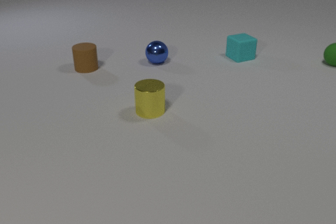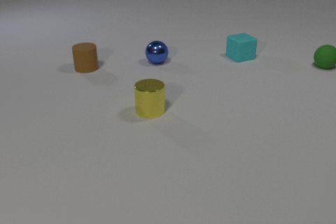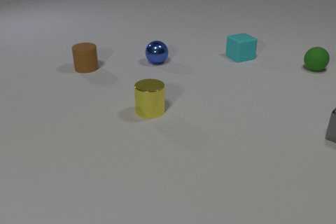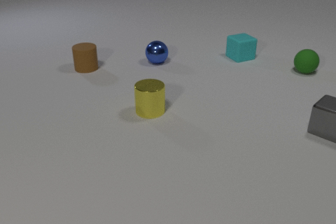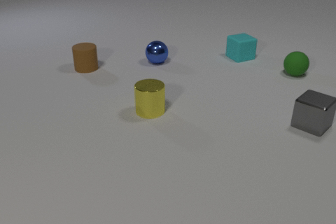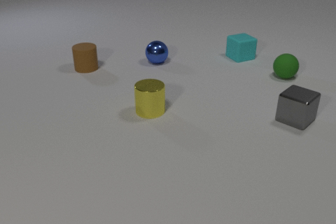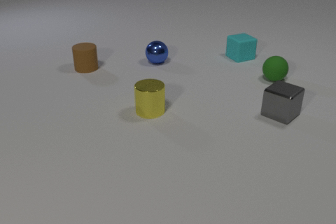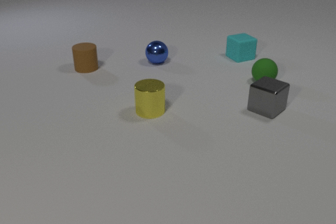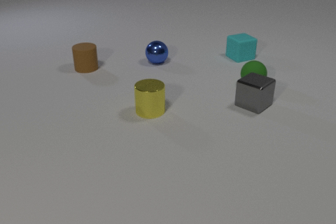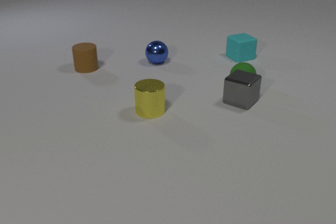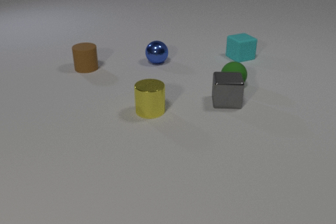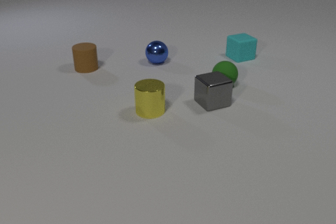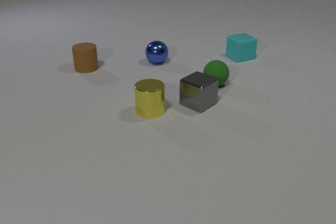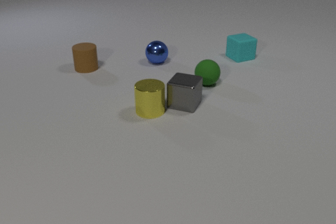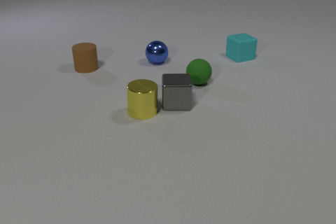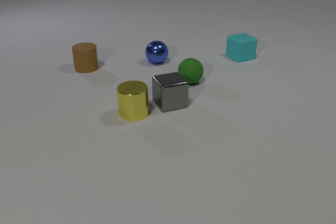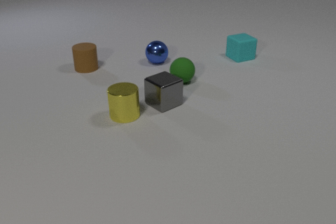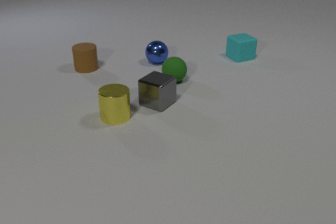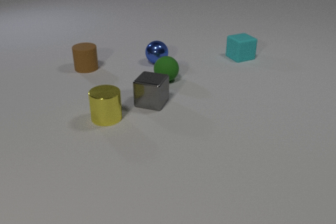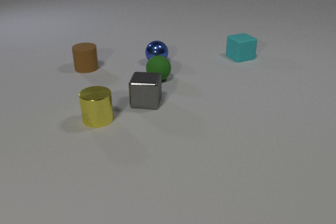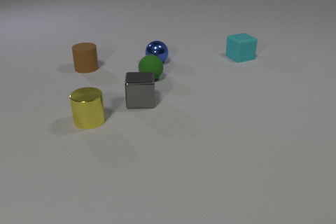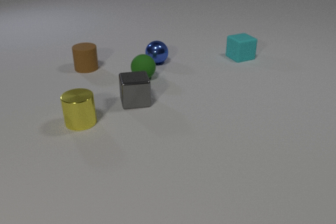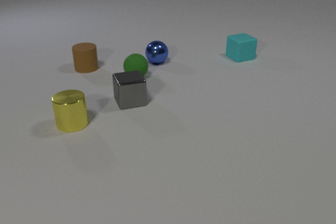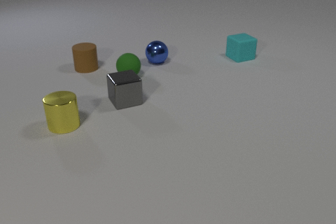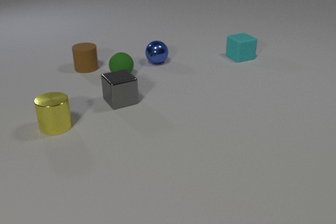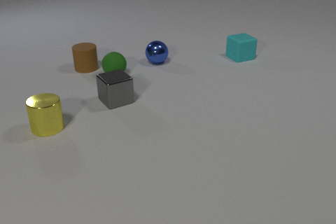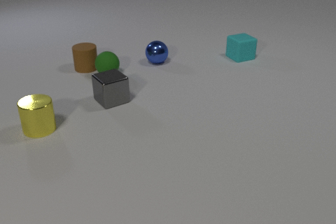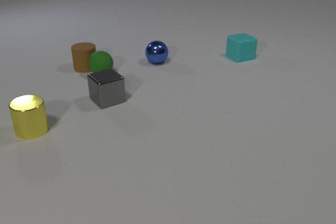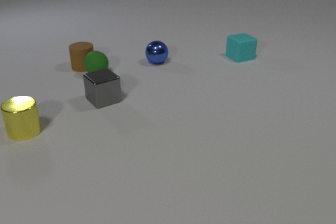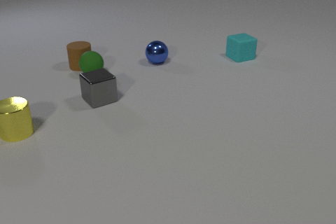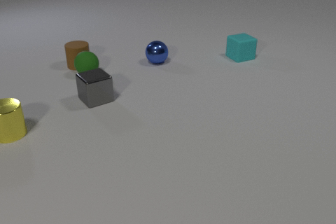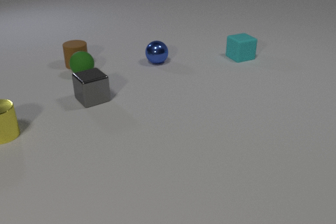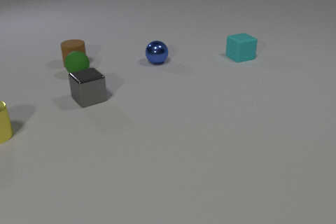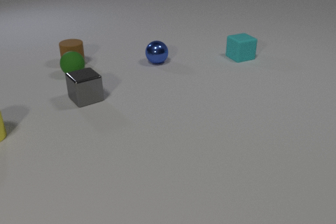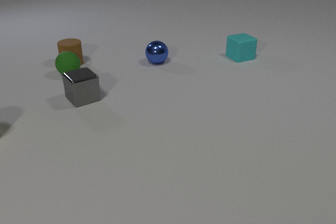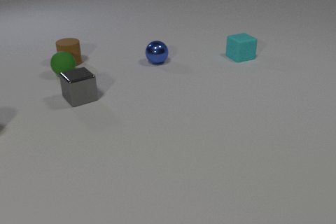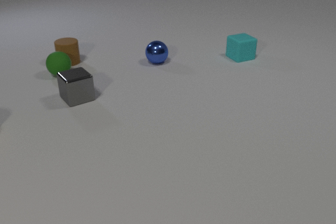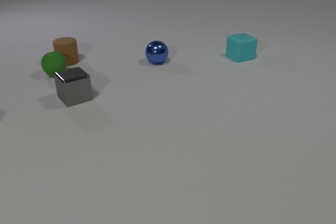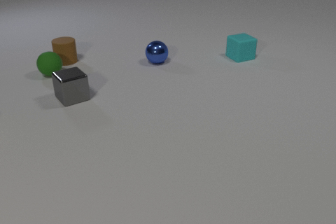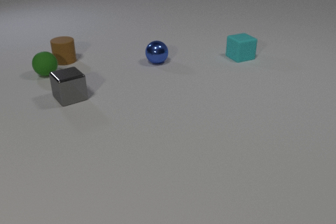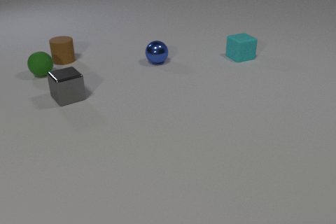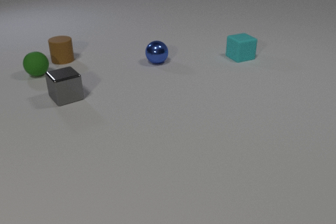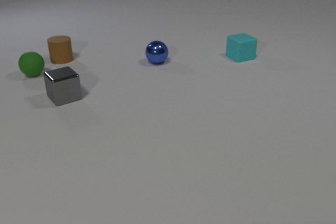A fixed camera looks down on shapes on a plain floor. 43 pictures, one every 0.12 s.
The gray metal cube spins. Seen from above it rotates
counterclockwise.
The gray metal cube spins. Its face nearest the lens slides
to the right.
0.00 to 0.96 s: The green rubber sphere rolls toward the camera and to the left. The gray metal cube comes in at the right edge, slides to the left.
0.96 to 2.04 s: The green rubber sphere rolls to the left. The gray metal cube slides to the left, spins counterclockwise seen from above by about 195 degrees, its near face sliding to the right. The yellow metal cylinder slides to the left. The green rubber sphere and the gray metal cube collide. The gray metal cube and the yellow metal cylinder collide.
2.04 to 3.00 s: The green rubber sphere rolls to the left. The gray metal cube slides to the left, spins so that its near face slides to the right, counterclockwise seen from above. The yellow metal cylinder slides to the left.
3.00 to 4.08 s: The green rubber sphere rolls to the left. The gray metal cube slides to the left. The yellow metal cylinder slides to the left. The brown rubber cylinder slides away from the camera and to the left. The green rubber sphere and the brown rubber cylinder collide.
4.08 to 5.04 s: The green rubber sphere rolls to the left. The gray metal cube slides to the left. The brown rubber cylinder slides away from the camera and to the left.
How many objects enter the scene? 1.
What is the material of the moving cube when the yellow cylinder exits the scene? metal.
Are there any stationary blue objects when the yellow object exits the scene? yes.
